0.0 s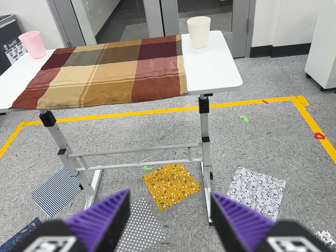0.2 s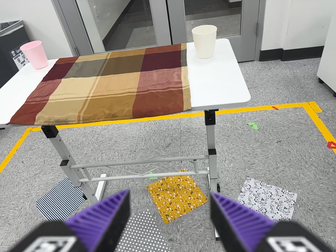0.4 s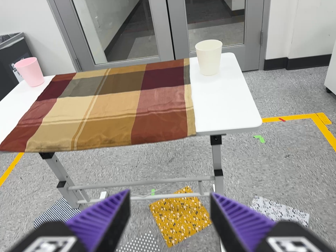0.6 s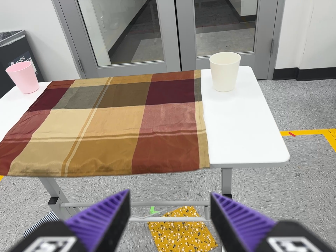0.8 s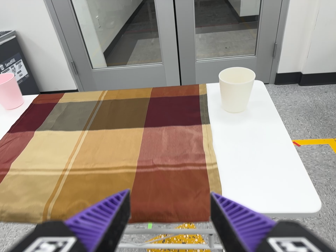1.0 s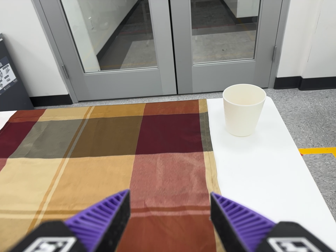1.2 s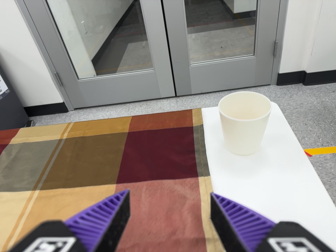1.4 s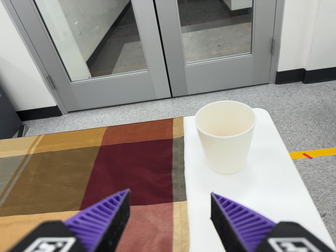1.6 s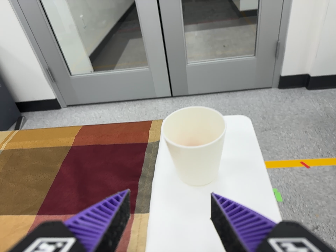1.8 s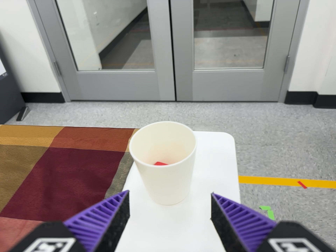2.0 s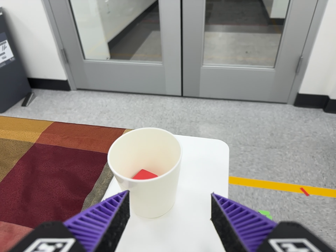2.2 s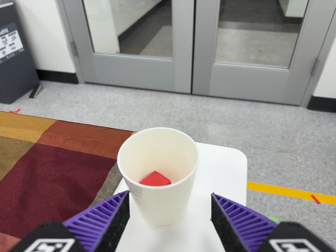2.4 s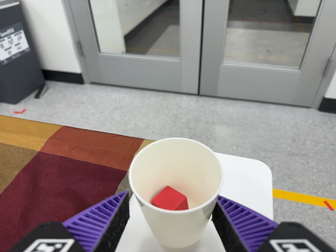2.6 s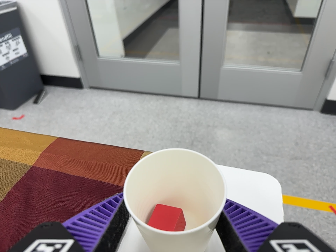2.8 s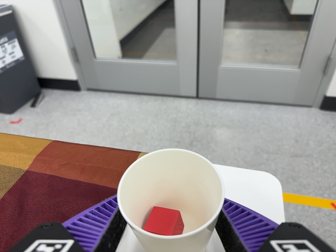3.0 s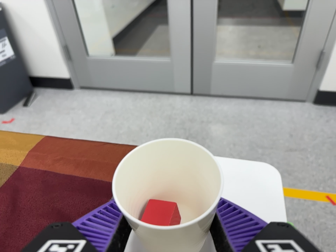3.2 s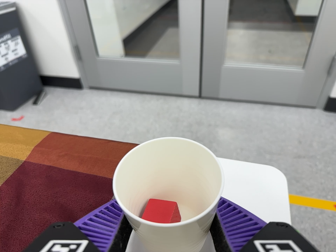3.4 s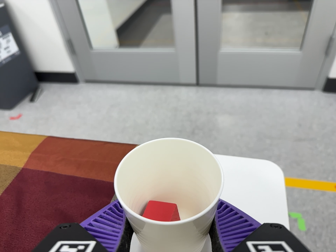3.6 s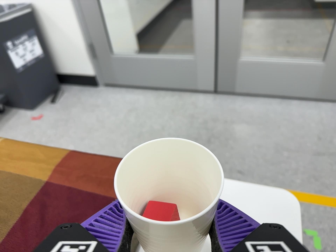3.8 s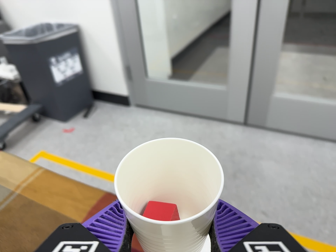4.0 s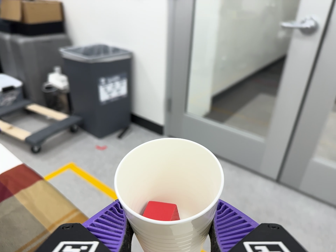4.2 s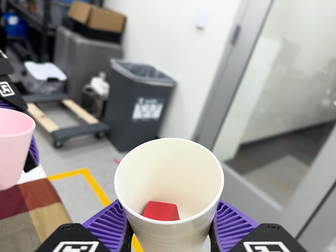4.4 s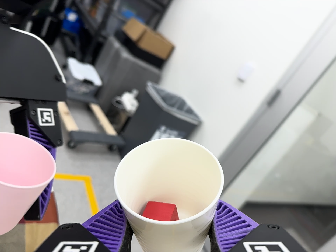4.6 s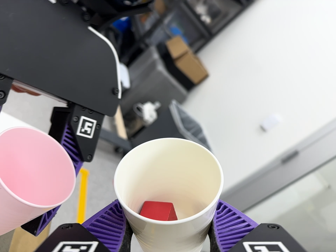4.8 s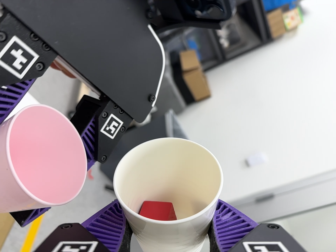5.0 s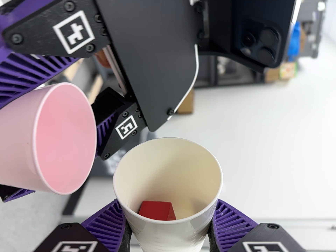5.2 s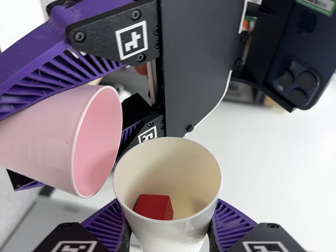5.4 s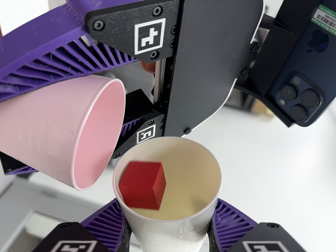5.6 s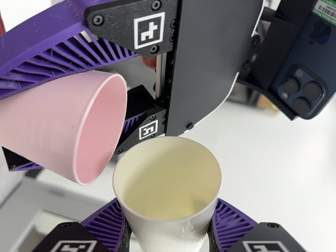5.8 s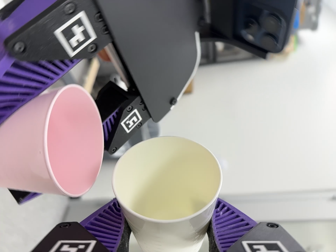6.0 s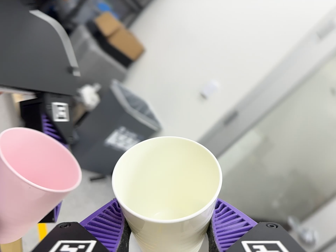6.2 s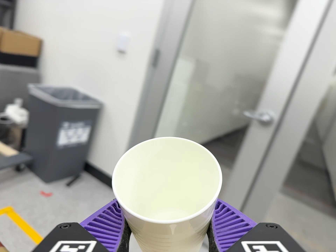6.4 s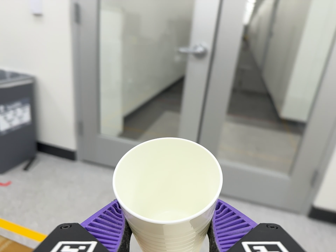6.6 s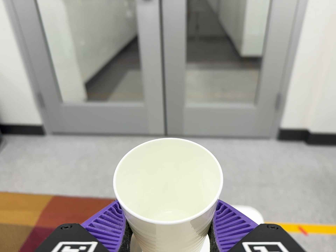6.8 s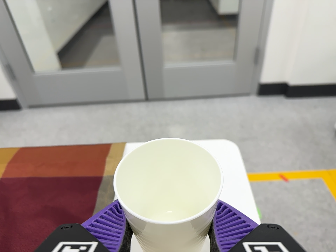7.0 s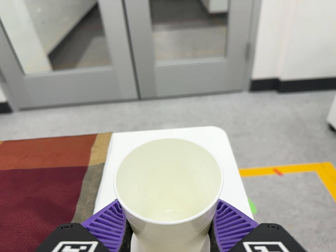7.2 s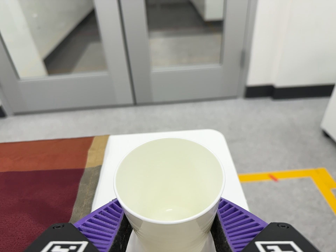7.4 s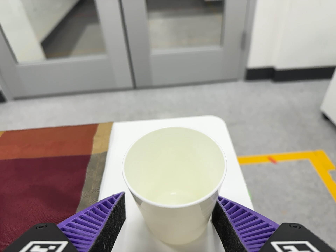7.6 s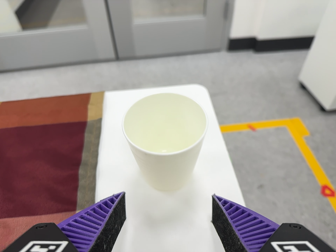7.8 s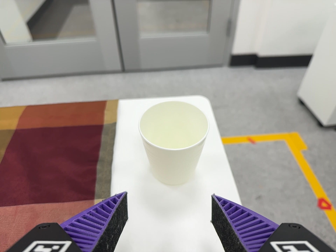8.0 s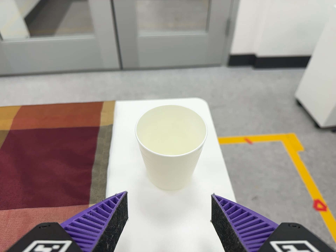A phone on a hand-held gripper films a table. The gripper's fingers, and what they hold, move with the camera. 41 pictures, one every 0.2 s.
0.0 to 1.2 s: The camera travels forward and toward the top of its view, about 50 cm, so what stands in front looms larger.
1.2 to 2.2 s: The camera travels to its right, forward and toward the top of its view, about 22 cm, so close, fixed things drift to the left. It rolls about its line of sight by about 15 degrees, and the scene rotates clockwise.
2.2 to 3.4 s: The camera travels forward, about 7 cm, so what stands in front looms larger.
3.4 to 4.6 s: The camera swings to its left by about 25 degrees, and the scene slides to the right. It travels toward the top of its view and to its left, about 34 cm, so close, fixed things drift downward. Its aim tips toward the top of its view by about 25 degrees, and the scene shifts downward. It rolls about its line of sight by about 75 degrees, and the scene rotates clockwise.
4.6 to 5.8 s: The camera travels to its left, about 9 cm. It rolls about its line of sight by about 35 degrees, and the scene rotates clockwise.
5.8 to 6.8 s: The camera pans to its right by about 30 degrees. It travels toward the bottom of its view and to its right, about 36 cm, so close, fixed things drift upward. Its aim tips toward the bottom of its view by about 40 degrees, and the scene shifts upward. It rolls about its line of sight by about 105 degrees, and the scene rotates counterclockwise.
6.8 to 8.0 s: The camera travels backward, about 9 cm, so what stands in front gets smaller.
The film runs forward here.
